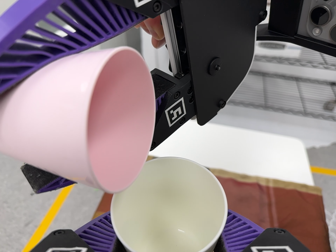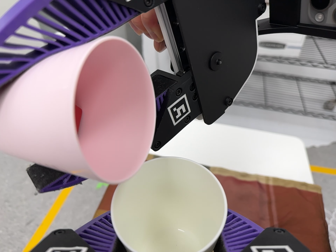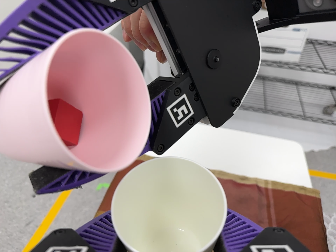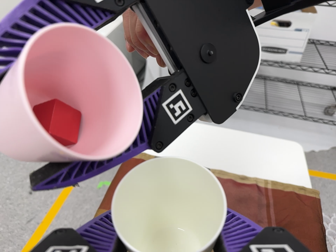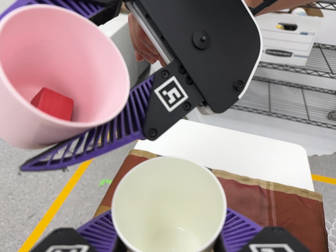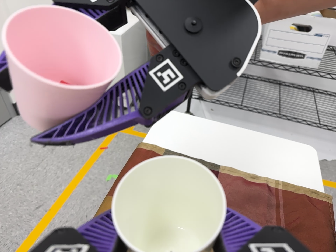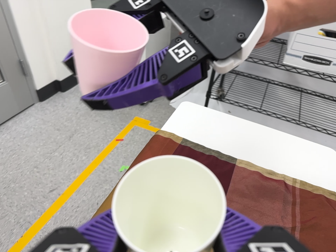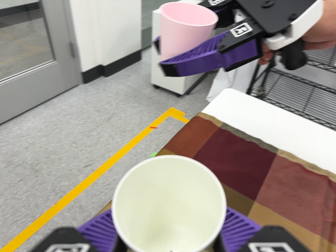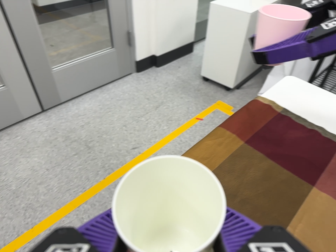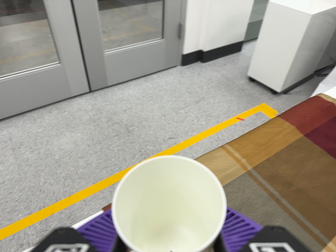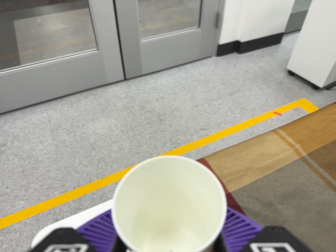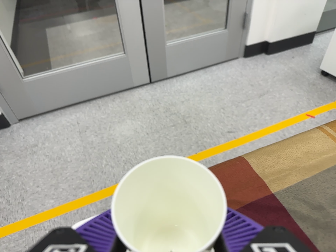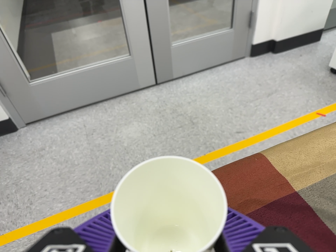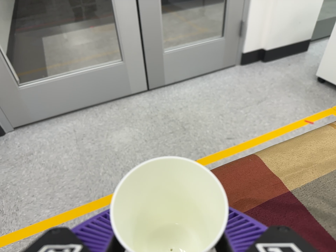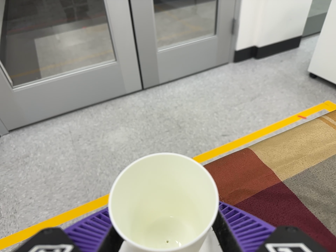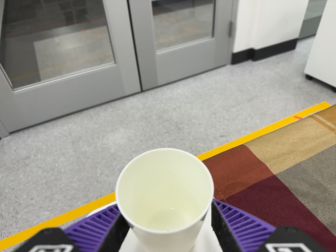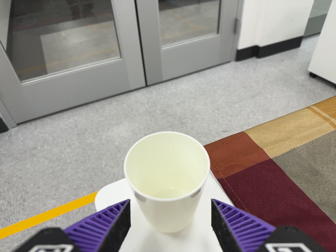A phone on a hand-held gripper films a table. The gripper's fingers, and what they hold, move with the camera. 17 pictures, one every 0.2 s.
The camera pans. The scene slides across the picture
to the right.
The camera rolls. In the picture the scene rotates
clockwise.
0.0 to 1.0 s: The camera shifts only a little, or ends up much as it began.
1.0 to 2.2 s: The camera swings to its left by about 40 degrees, and the scene slides to the right. It travels toward the bottom of its view and to its left, about 24 cm, so close, fixed things drift upward. It rolls about its line of sight by about 30 degrees, and the scene rotates clockwise.
2.2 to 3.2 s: The camera travels backward, about 6 cm, so what stands in front gets smaller.
The film runs backward here.
